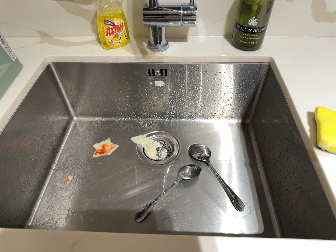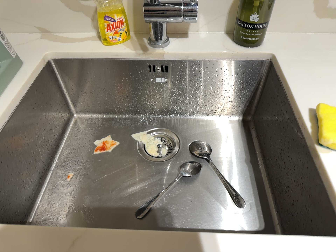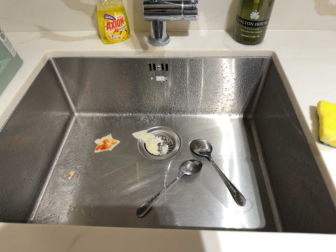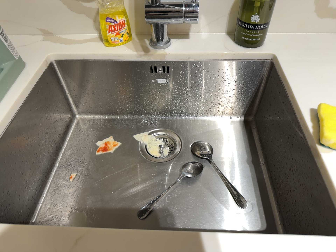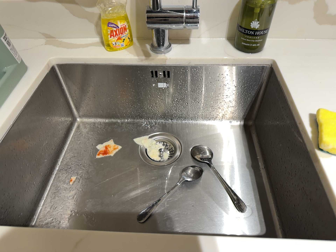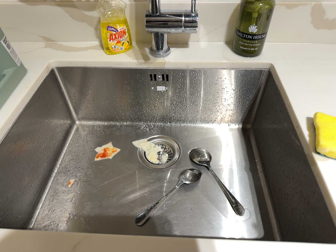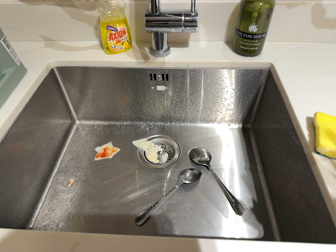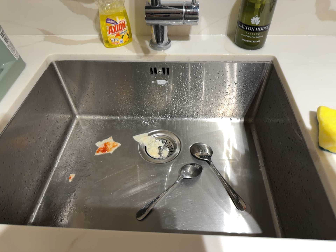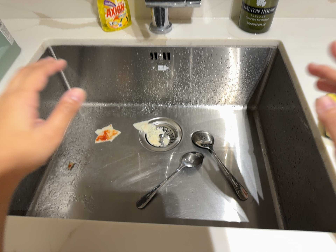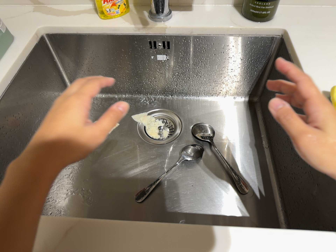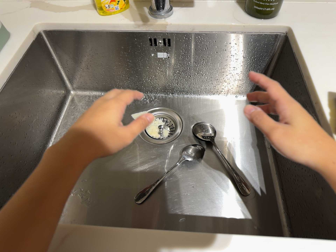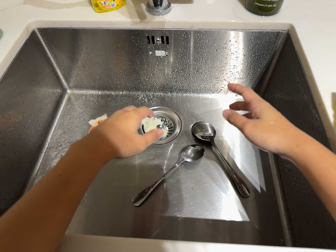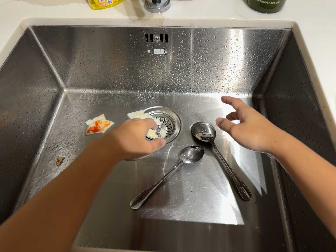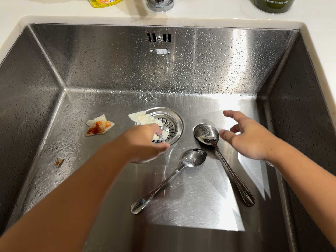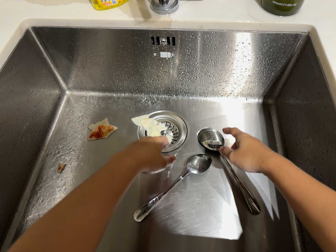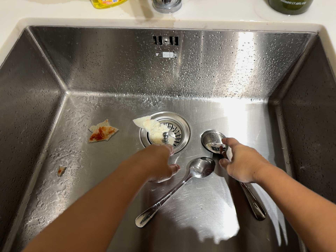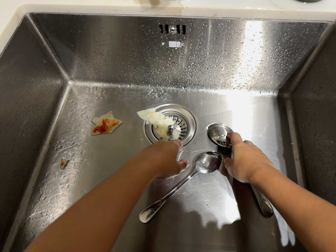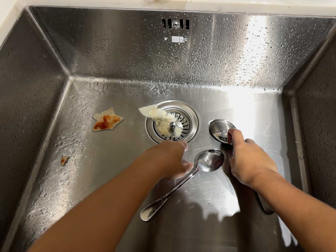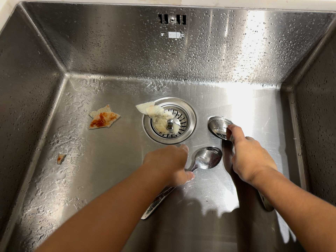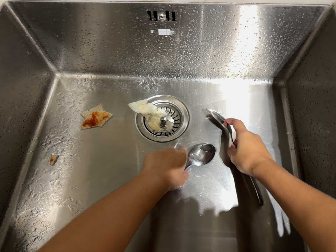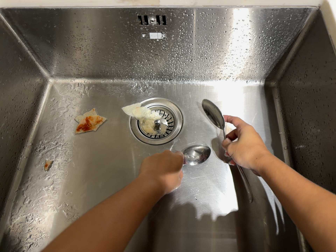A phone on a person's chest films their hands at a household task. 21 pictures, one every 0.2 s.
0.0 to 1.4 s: The camera shifts only a little, or ends up much as it began.
1.4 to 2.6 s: The camera travels forward and toward the top of its view, about 10 cm, so what stands in front looms larger. Its aim tips toward the bottom of its view by about 10 degrees.
2.6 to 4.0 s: The camera travels forward, about 7 cm, so what stands in front looms larger.
The film runs forward here.
